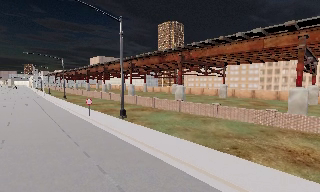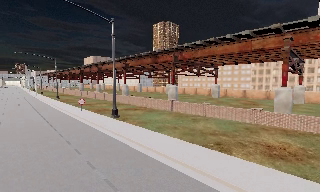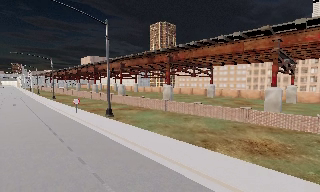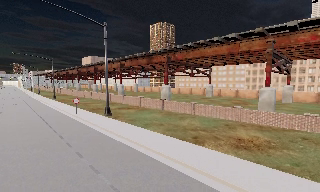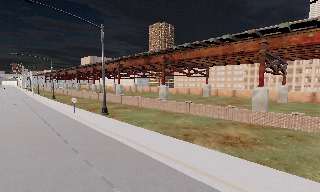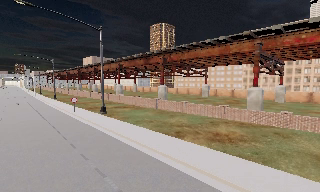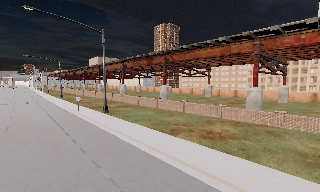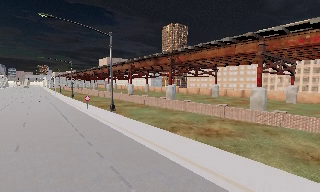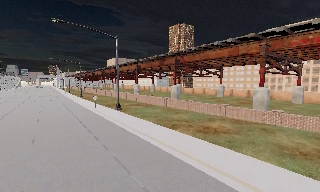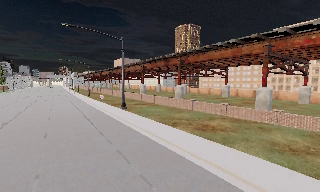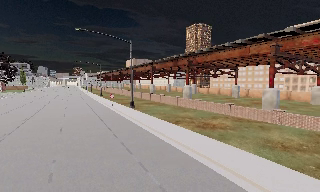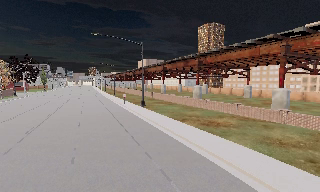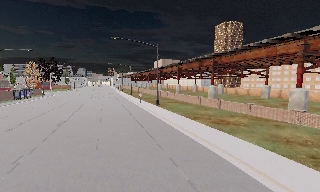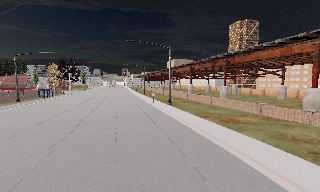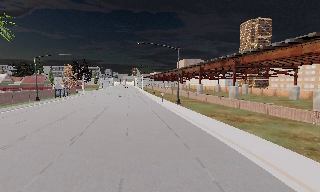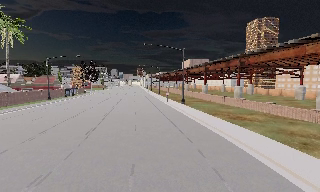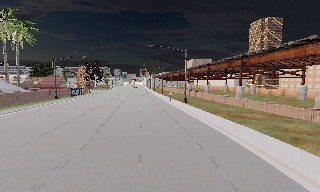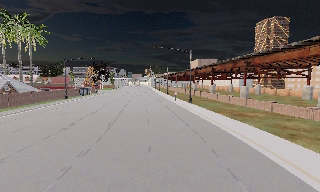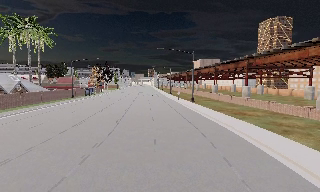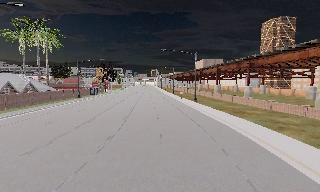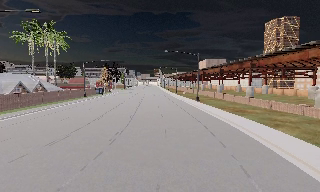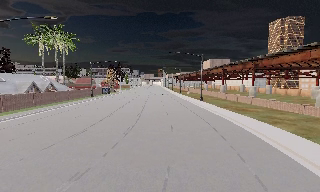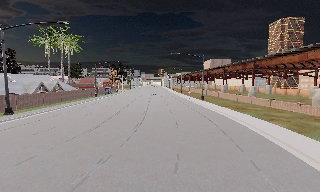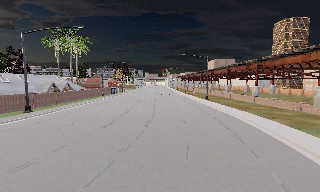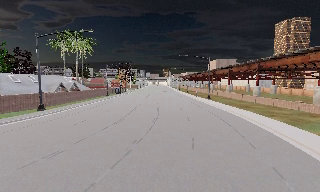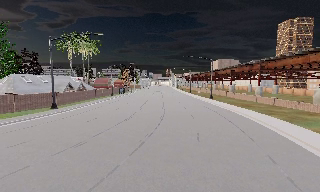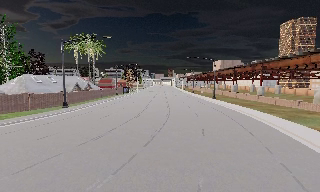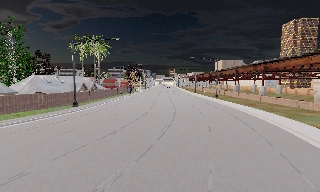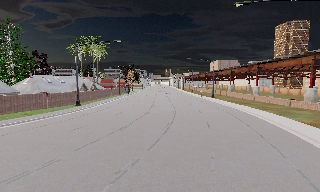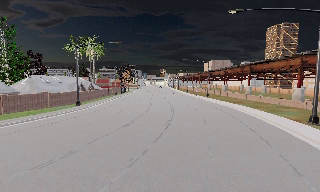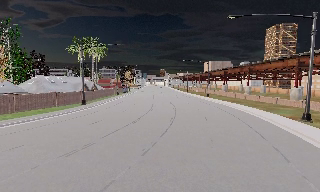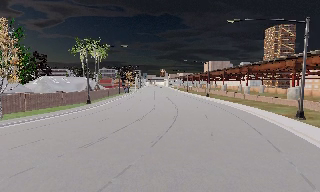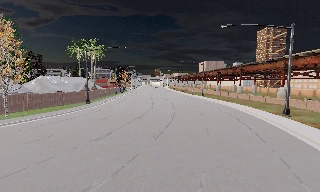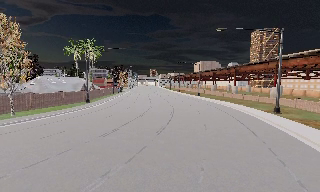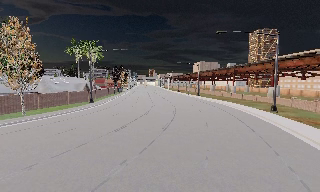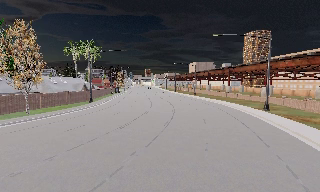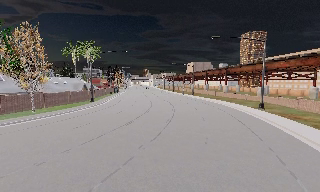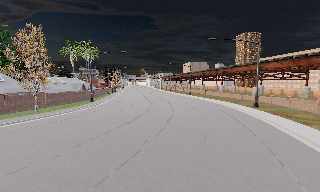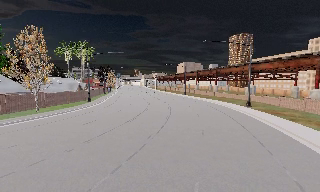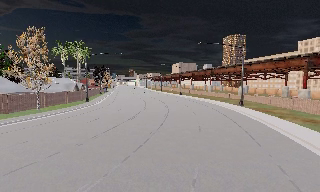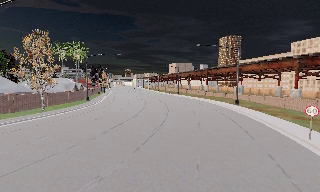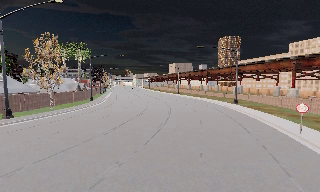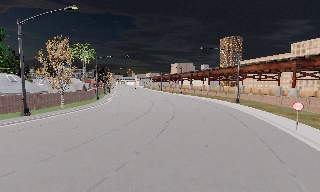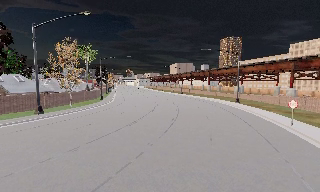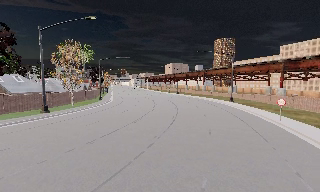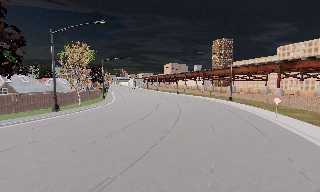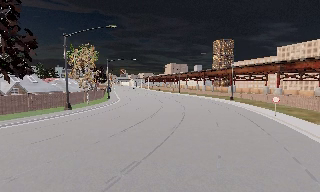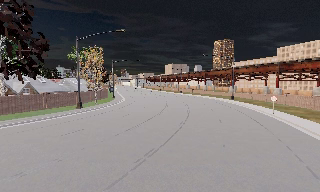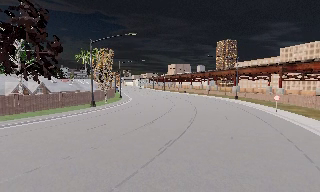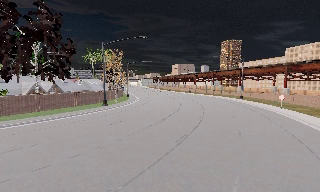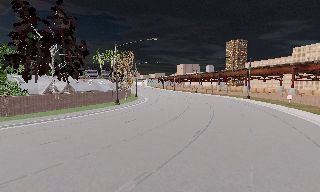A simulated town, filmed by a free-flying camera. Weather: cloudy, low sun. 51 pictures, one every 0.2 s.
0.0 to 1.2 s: The camera travels backward and to its right, about 4.5 m, so what stands in front gets smaller.
1.2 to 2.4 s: The camera pans to its left, which is counterclockwise from overhead, by about 20 degrees. It travels backward and to its right, about 6 m, so what stands in front gets smaller.
2.4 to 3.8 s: The camera pans to its left, which is counterclockwise from overhead, by about 15 degrees. It travels backward, about 8 m, so what stands in front gets smaller.
3.8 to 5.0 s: The camera travels backward, about 8 m, so what stands in front gets smaller.
5.0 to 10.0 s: The camera pans to its right, which is clockwise from overhead, by about 15 degrees. It travels backward and to its left, about 35 m, so what stands in front gets smaller.
The film runs backward here.
